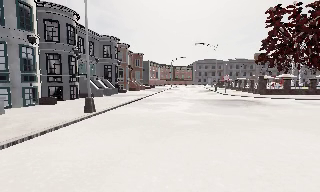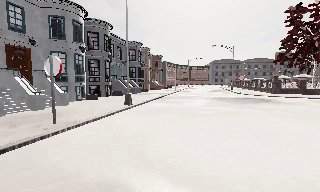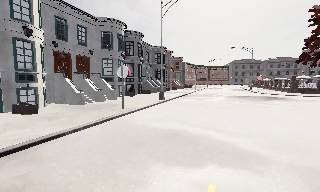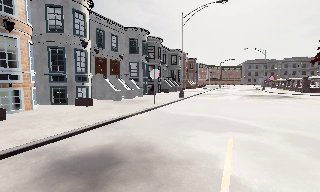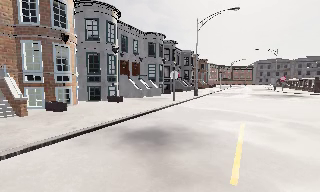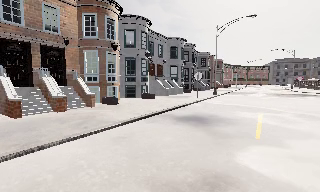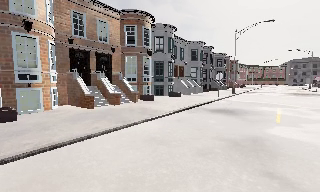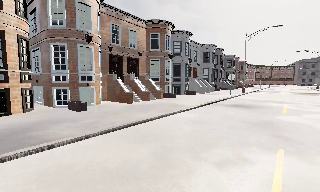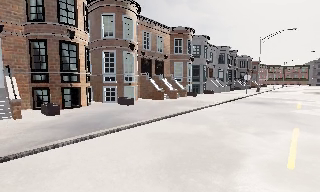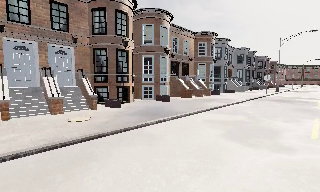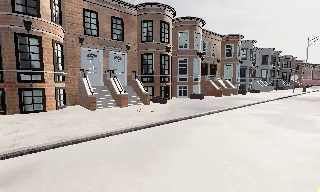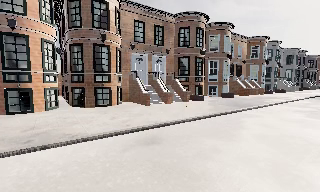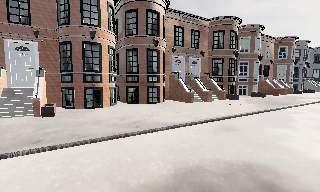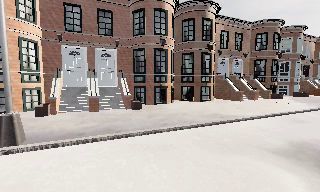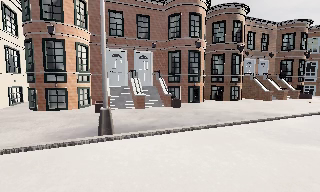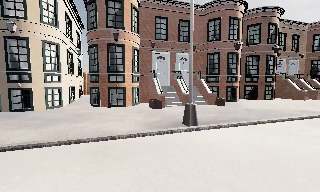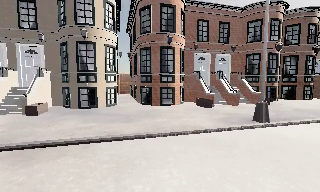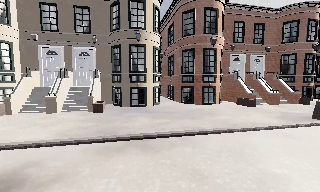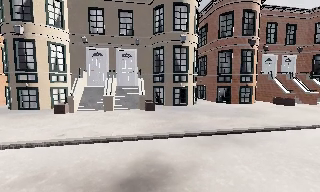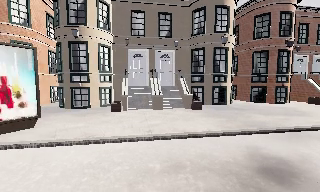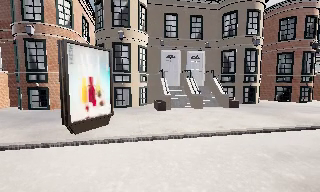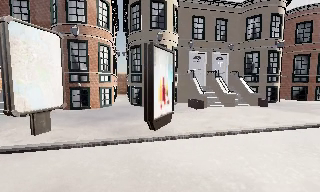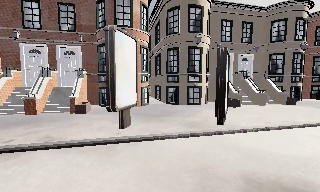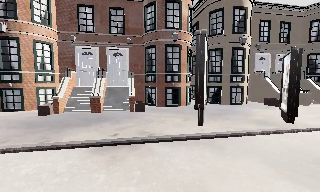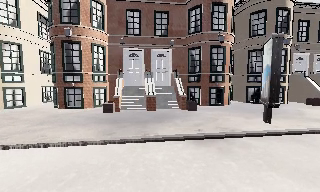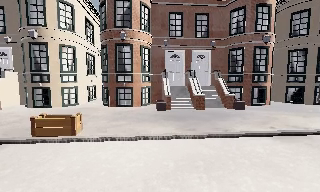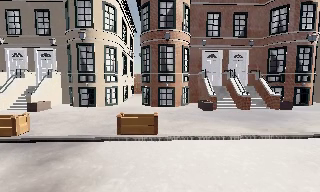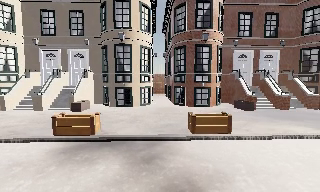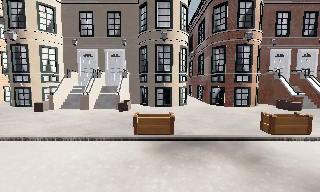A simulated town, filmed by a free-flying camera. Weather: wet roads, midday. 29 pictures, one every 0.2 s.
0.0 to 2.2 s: The camera pans to its left, which is counterclockwise from overhead, by about 45 degrees. It travels backward and to its left, about 25 m.
2.2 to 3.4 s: The scene slides to the right, as the camera pans about 20 degrees to its left. It travels to its left, about 14 m, so close, fixed things drift to the right.
3.4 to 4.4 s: The camera travels to its left, about 11 m, so close, fixed things drift to the right.
4.4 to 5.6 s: The camera swings to its left by about 15 degrees, and the scene slides to the right. It travels to its left, about 12 m, so close, fixed things drift to the right.
The film runs backward here.
